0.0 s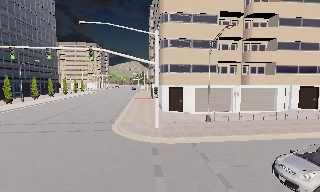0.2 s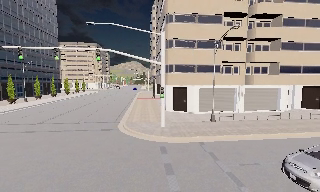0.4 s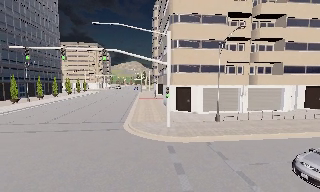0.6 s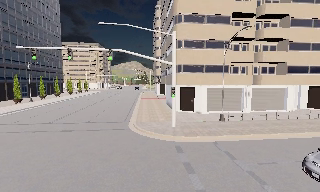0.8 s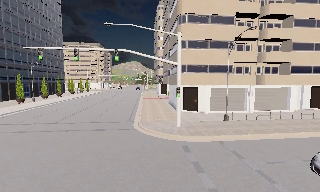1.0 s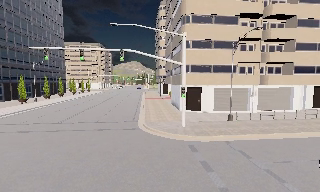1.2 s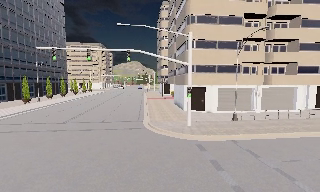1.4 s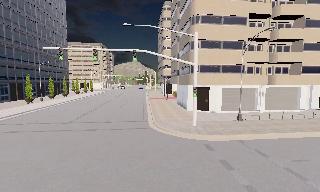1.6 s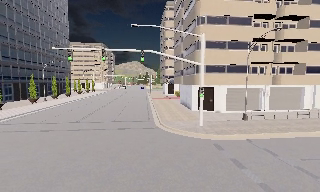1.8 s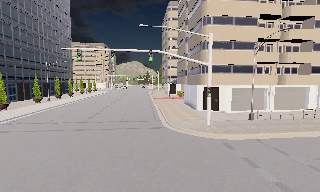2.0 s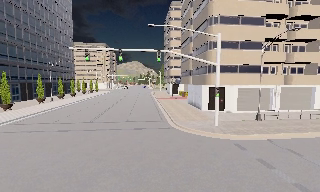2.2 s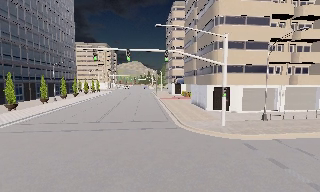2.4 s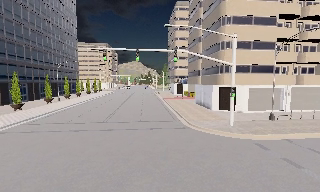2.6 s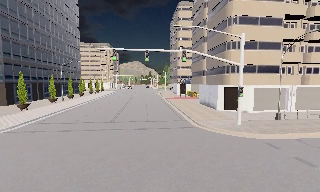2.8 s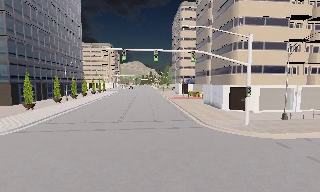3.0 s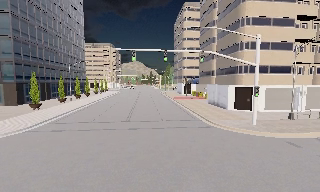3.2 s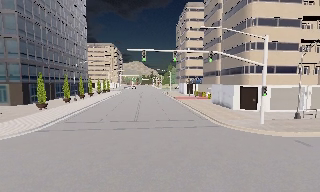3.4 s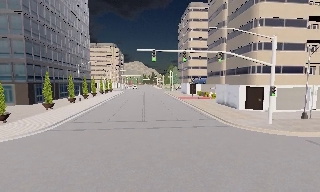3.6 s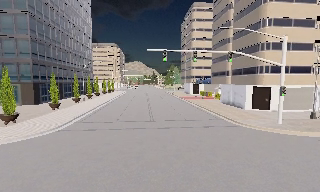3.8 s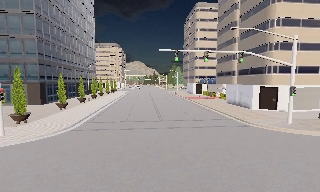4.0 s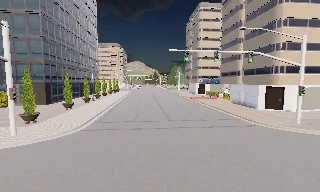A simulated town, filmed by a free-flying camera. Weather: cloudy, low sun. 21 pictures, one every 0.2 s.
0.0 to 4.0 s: The camera travels to its left, about 13 m, so close, fixed things drift to the right. It gains speed.
The film runs forward here.
